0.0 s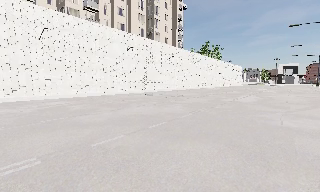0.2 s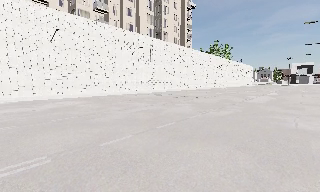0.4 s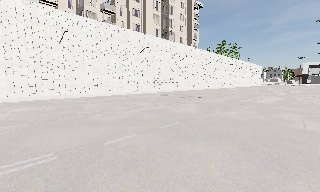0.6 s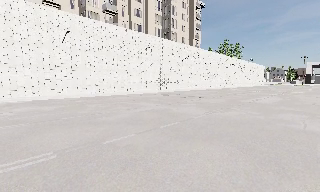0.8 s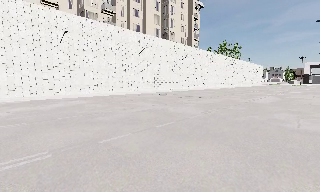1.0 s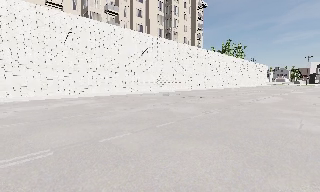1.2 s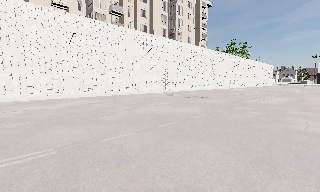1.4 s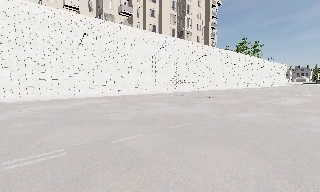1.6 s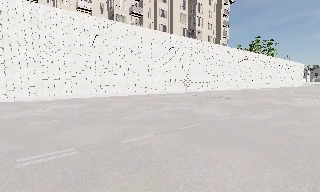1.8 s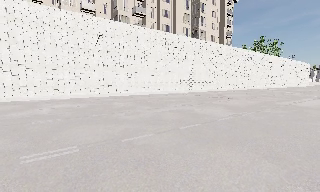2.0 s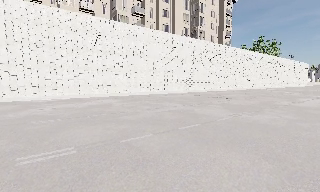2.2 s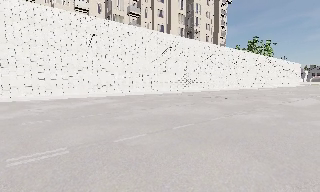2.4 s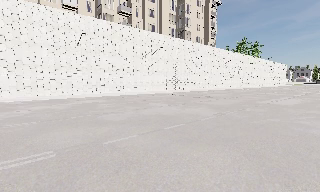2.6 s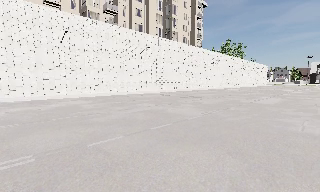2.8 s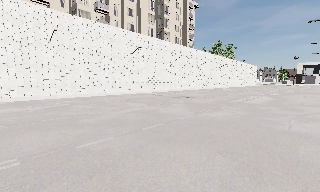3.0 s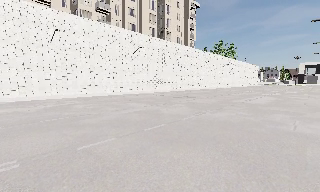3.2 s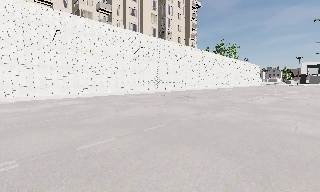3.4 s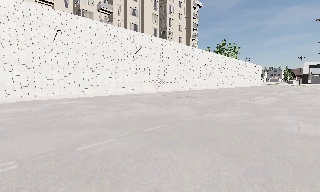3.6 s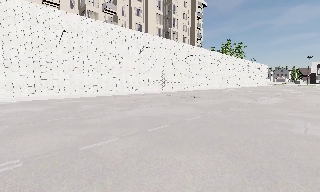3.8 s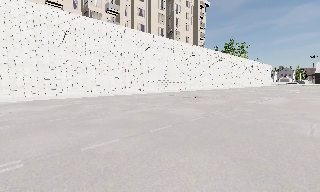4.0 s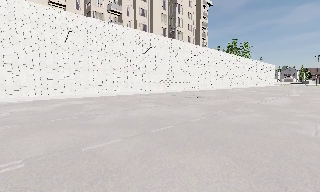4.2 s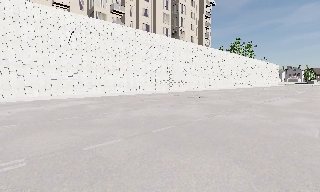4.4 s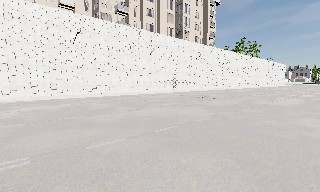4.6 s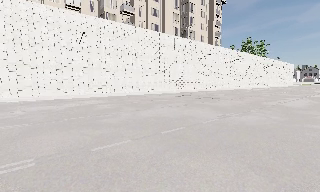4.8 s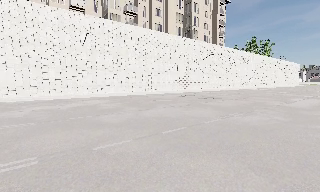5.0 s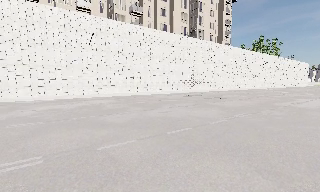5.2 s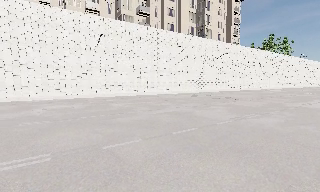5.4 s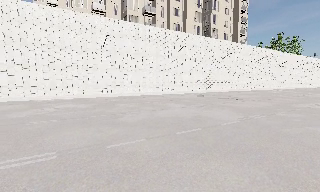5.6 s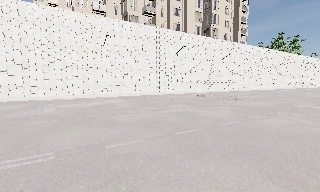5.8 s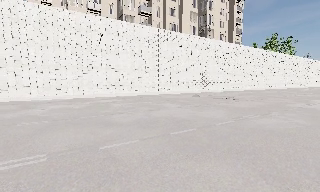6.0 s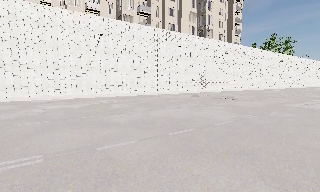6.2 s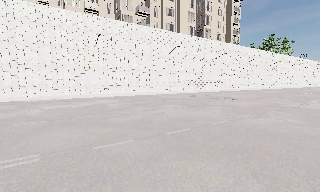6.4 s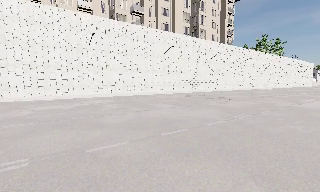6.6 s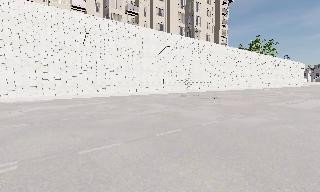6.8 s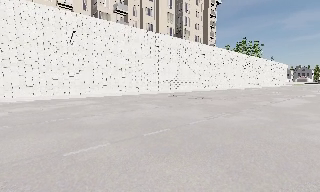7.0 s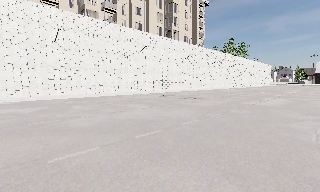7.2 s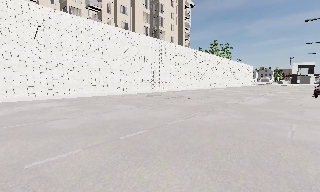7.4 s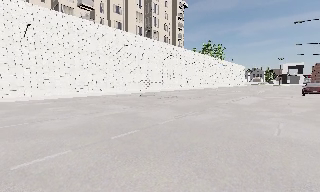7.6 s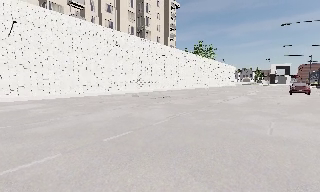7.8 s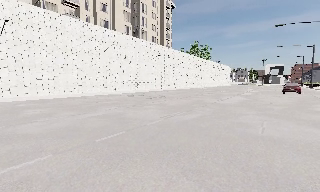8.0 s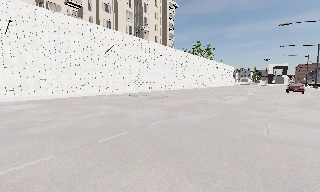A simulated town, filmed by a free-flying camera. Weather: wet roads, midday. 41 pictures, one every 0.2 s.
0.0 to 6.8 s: The camera pans to its left, which is counterclockwise from overhead, by about 10 degrees. It travels to its right and forward, about 1.5 m.
6.8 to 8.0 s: The scene slides to the left, as the camera pans about 15 degrees to its right.
The film runs forward here.
